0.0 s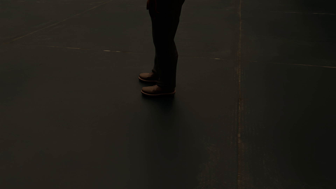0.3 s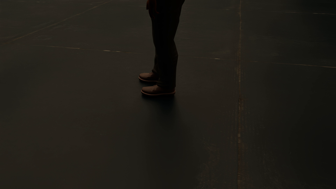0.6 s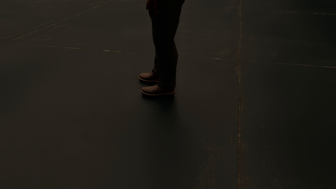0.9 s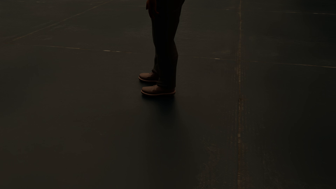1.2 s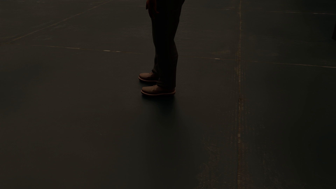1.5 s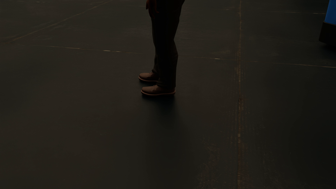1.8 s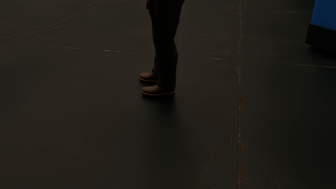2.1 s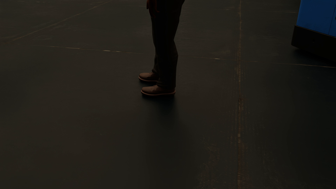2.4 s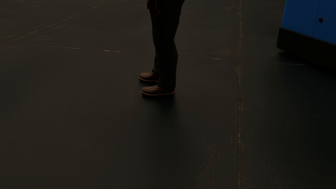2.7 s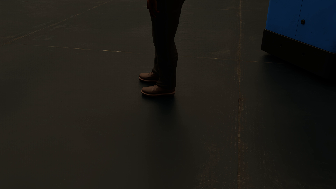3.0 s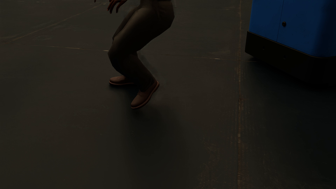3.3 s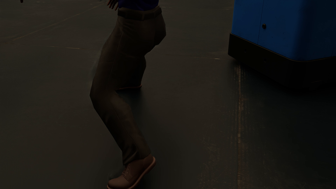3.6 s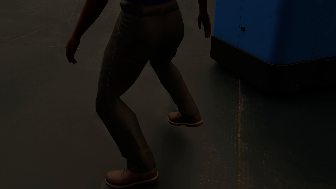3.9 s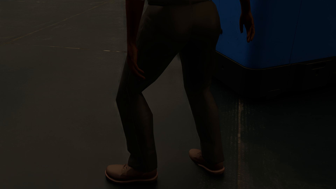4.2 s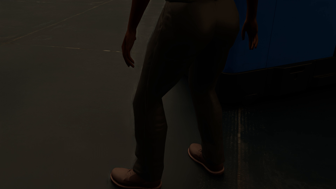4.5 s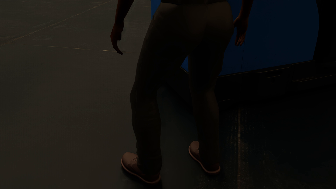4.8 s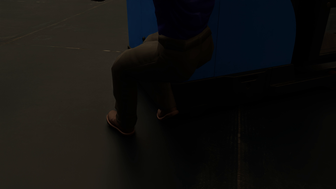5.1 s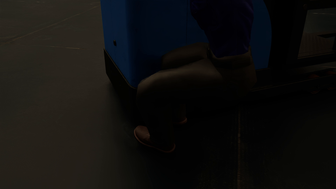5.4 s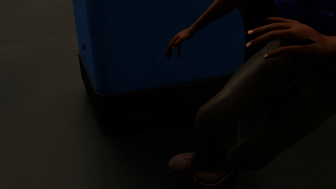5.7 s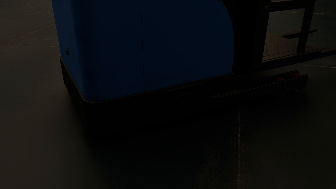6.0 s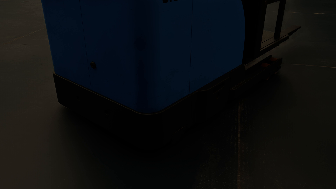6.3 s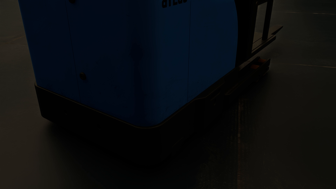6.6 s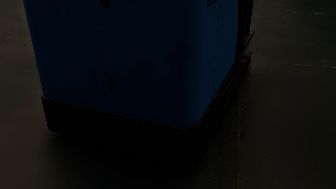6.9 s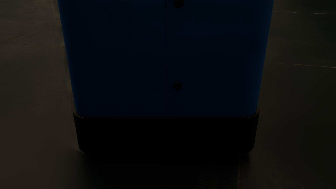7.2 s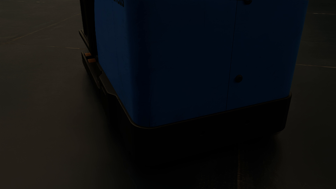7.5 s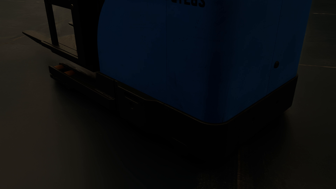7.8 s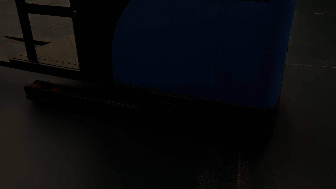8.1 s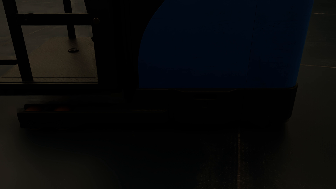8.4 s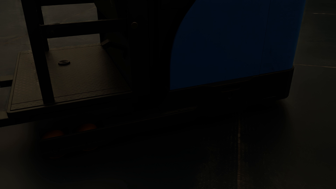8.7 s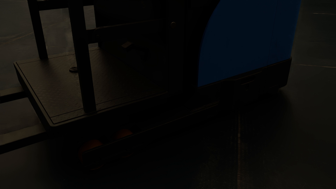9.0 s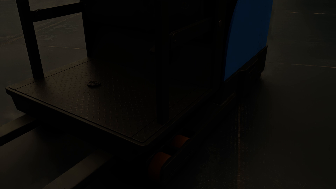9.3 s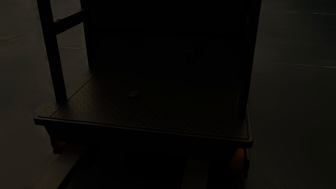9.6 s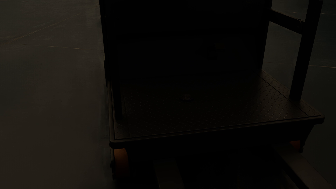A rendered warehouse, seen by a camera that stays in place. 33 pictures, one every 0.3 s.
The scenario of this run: Near miss between a forklift and a person.
